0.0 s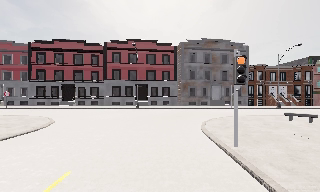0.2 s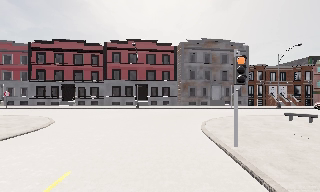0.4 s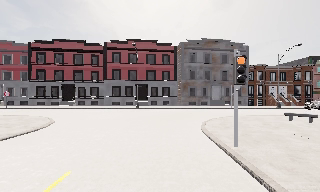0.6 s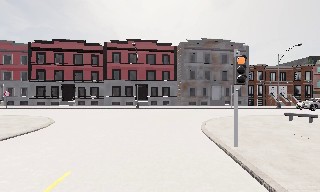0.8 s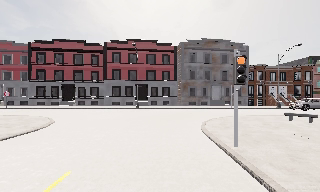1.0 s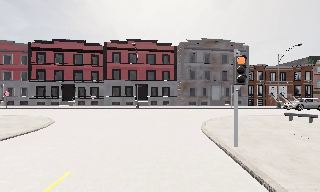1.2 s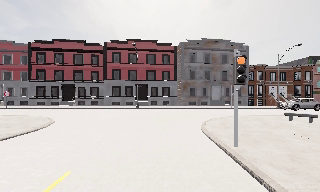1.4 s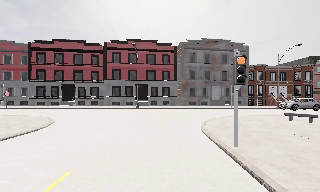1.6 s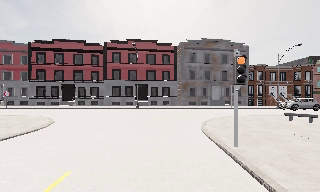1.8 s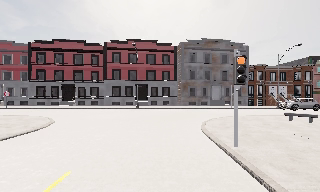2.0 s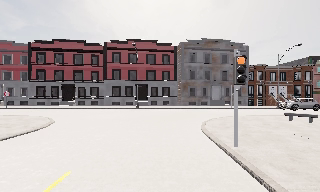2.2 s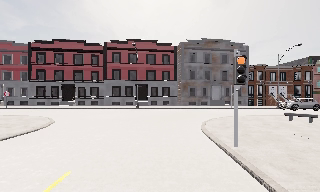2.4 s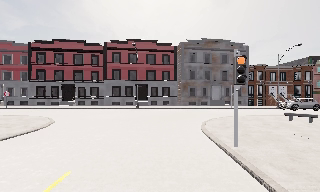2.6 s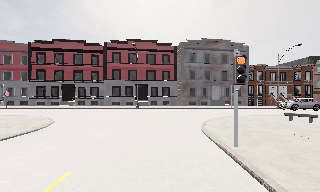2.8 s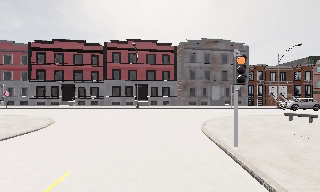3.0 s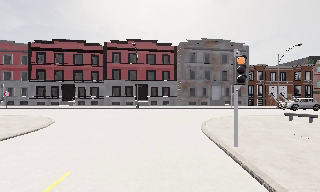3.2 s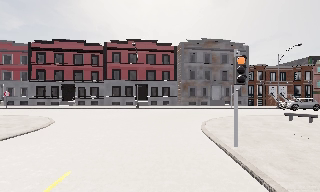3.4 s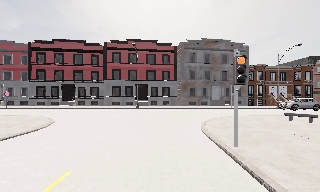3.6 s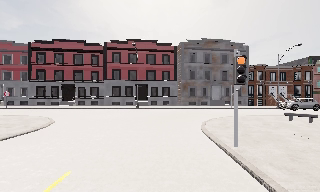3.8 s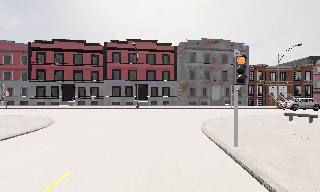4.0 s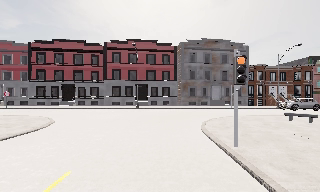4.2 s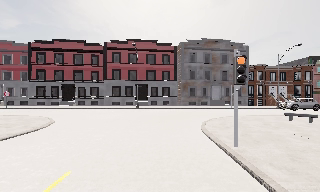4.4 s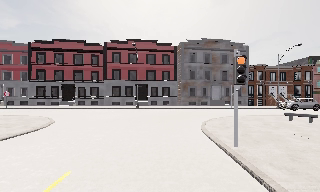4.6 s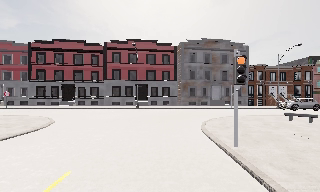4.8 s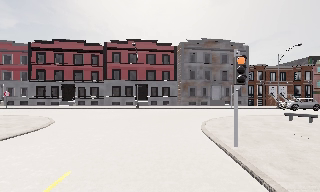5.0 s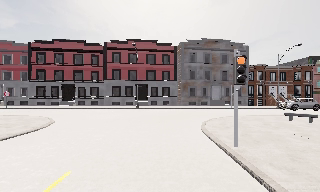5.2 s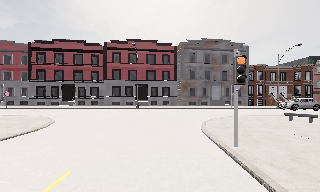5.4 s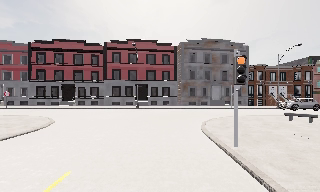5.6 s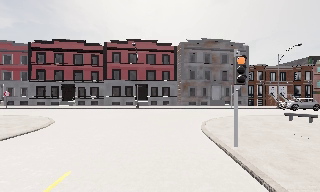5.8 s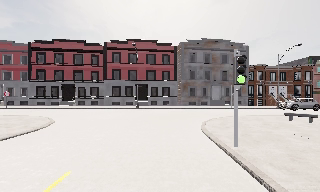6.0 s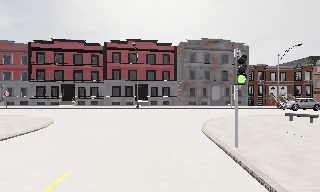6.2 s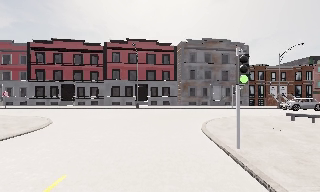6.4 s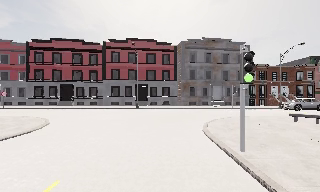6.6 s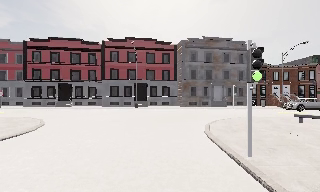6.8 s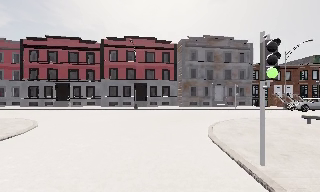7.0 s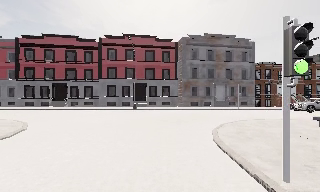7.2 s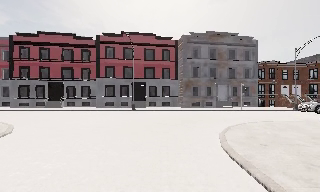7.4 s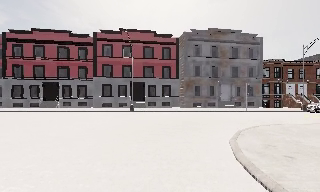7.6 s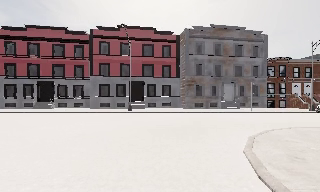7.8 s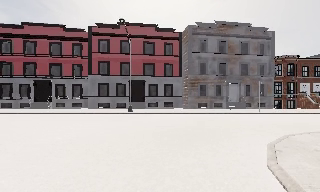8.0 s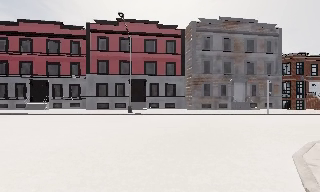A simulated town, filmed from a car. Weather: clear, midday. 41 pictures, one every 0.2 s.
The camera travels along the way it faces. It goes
forward.
0.0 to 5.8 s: The camera keeps its place and its aim.
5.8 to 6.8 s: The camera travels forward, about 1.5 m, so what stands in front looms larger. It gains speed.
6.8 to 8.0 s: The camera travels forward, about 6 m, so what stands in front looms larger.
The film runs forward here.
